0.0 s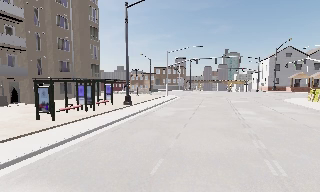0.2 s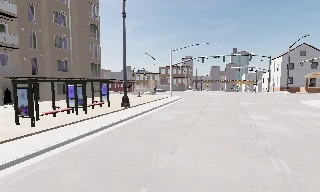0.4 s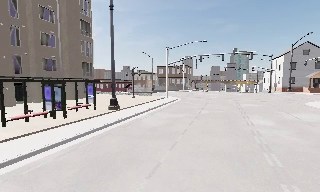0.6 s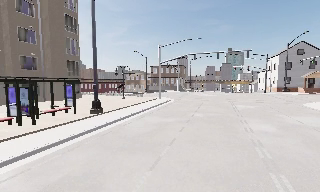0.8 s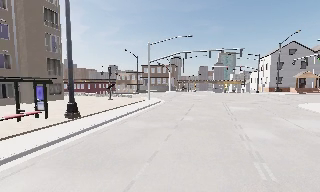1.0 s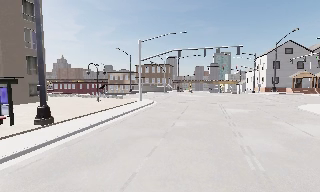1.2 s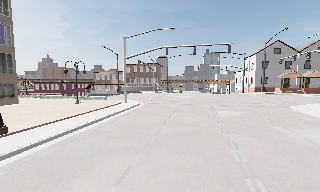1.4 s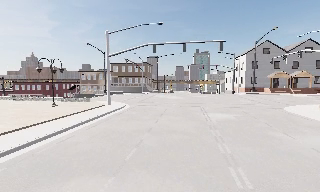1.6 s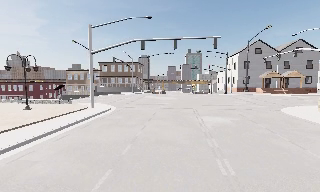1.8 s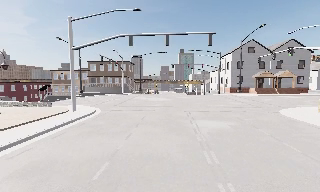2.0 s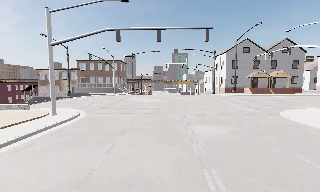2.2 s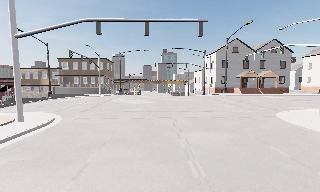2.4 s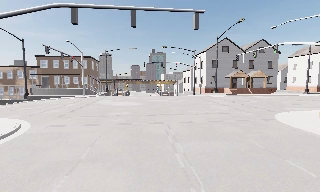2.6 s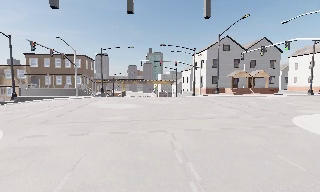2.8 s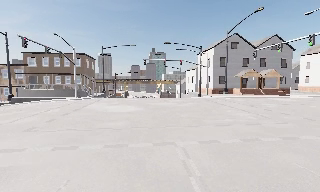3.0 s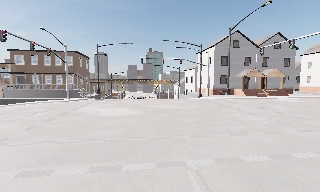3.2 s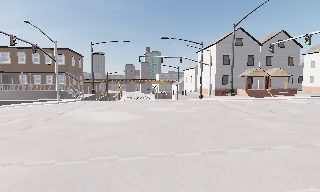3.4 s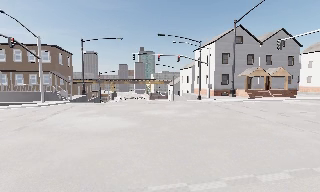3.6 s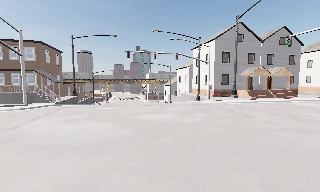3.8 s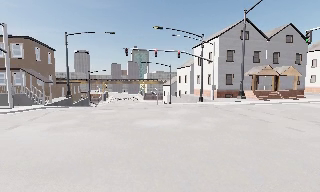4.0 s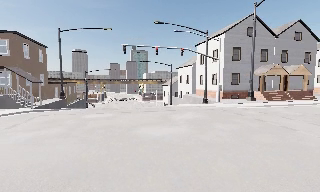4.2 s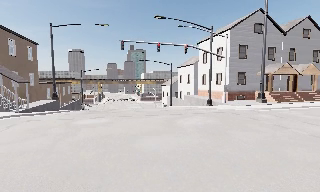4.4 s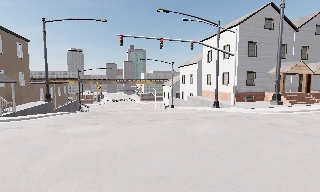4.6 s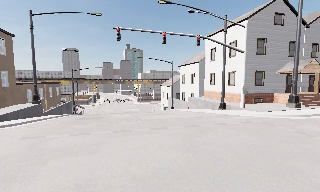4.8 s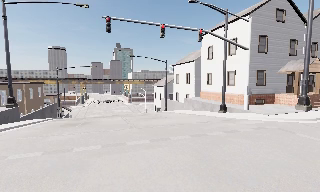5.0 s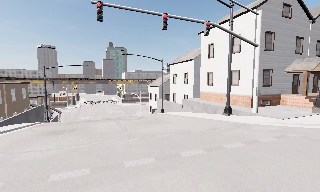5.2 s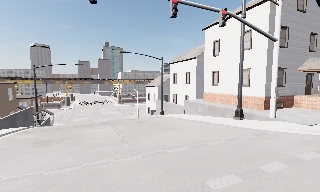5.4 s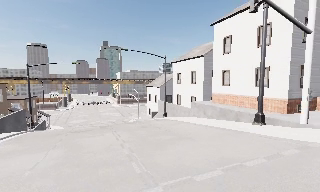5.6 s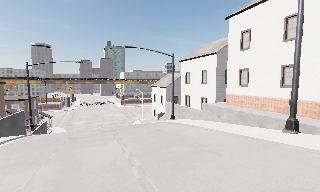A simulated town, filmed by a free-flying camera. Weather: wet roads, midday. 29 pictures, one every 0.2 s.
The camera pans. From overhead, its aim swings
clockwise.
The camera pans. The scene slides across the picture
to the left.
0.0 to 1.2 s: The camera travels forward, about 10 m, so what stands in front looms larger.
1.2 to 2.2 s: The camera pans to its right, which is clockwise from overhead, by about 15 degrees. It travels forward, about 7 m, so what stands in front looms larger.
2.2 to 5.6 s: The camera pans to its right, which is clockwise from overhead, by about 20 degrees. It travels forward, about 30 m, so what stands in front looms larger.
The film runs backward here.
